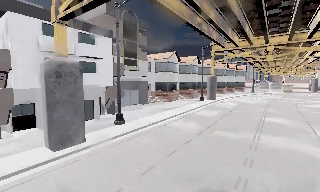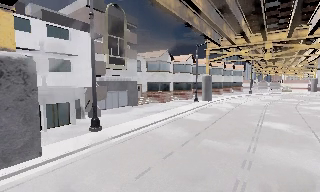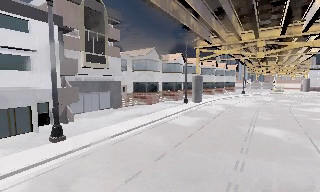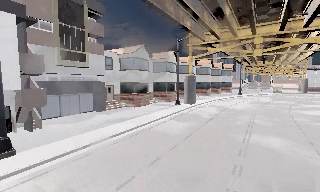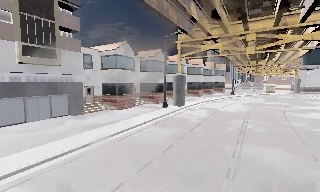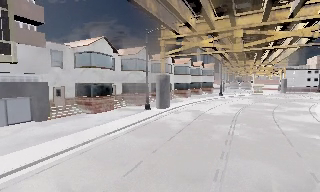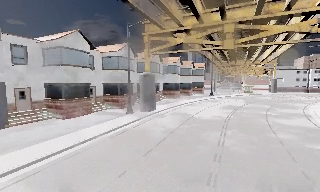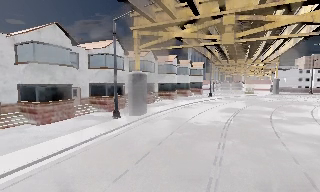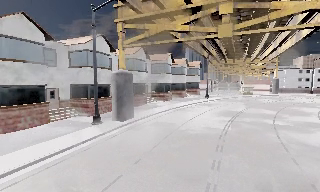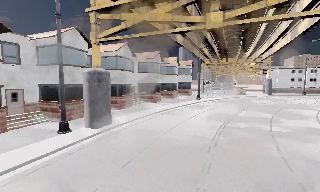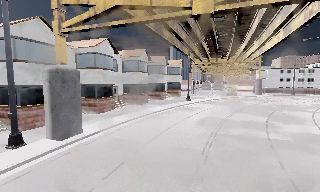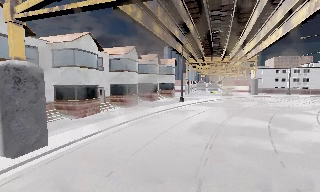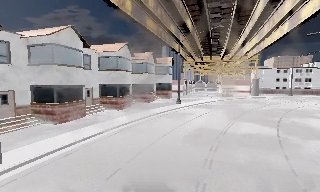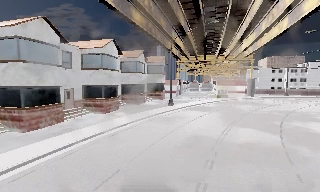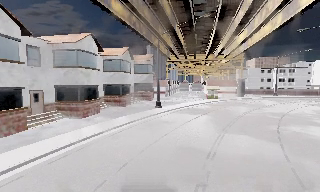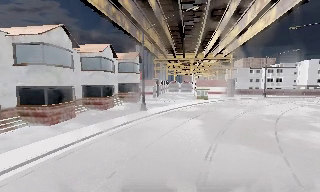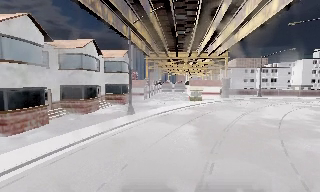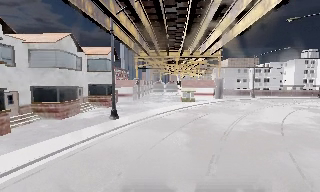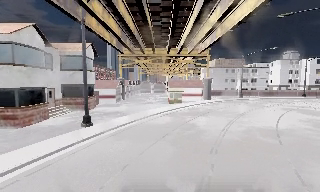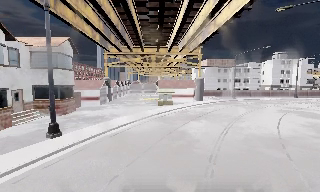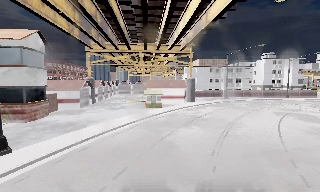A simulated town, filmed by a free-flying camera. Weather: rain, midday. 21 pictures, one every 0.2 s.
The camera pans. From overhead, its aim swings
clockwise.
The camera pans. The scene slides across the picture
to the left.
0.0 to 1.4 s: The camera swings to its right by about 10 degrees, and the scene slides to the left. It travels forward and to its right, about 16 m, so what stands in front looms larger.
1.4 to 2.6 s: The camera travels forward, about 13 m, so what stands in front looms larger.
2.6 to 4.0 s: The camera pans to its right, which is clockwise from overhead, by about 20 degrees. It travels forward, about 16 m, so what stands in front looms larger.
The film runs forward here.
